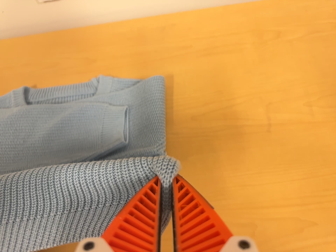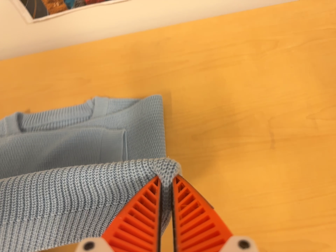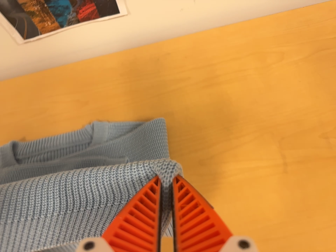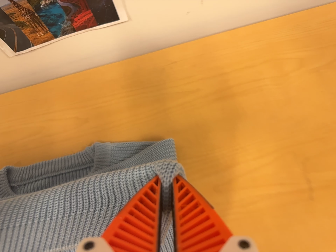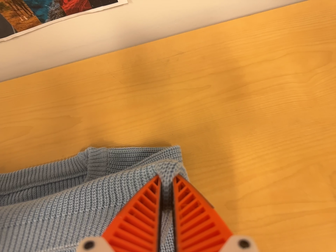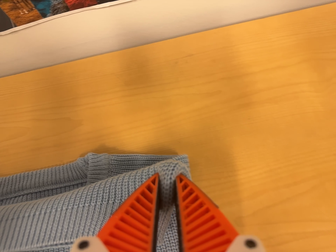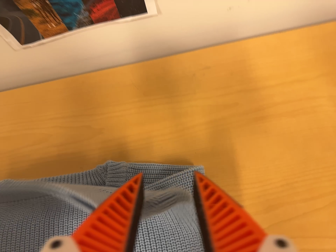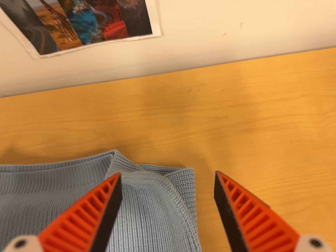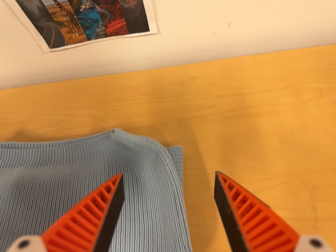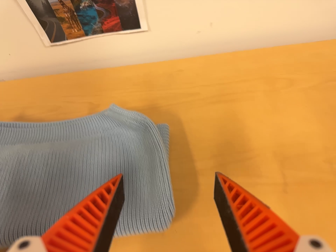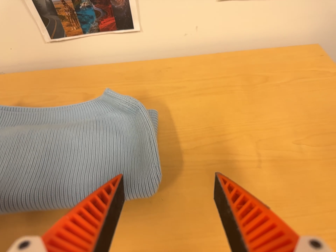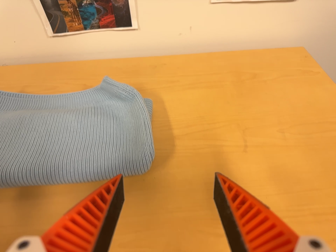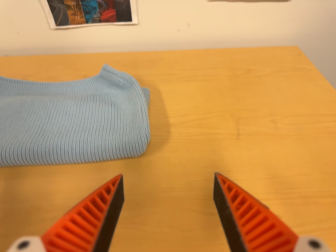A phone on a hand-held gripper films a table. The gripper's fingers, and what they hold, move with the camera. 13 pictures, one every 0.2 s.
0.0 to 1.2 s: The camera travels toward the top of its view and forward, about 24 cm, so close, fixed things drift downward.
1.2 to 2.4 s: The camera travels toward the bottom of its view and backward, about 34 cm. Its aim tips toward the top of its view by about 20 degrees.
The film runs forward here.
